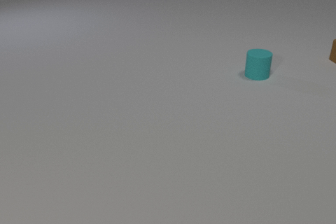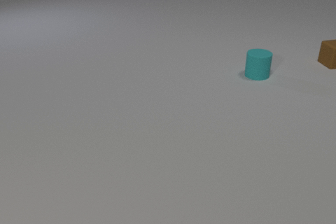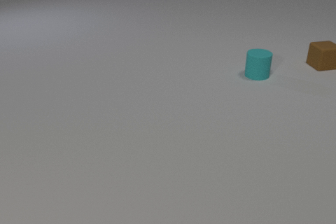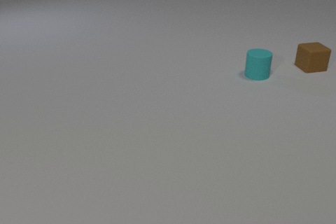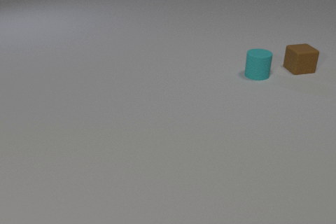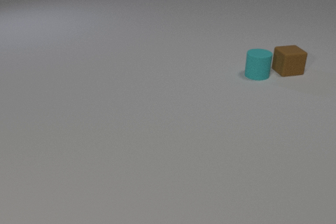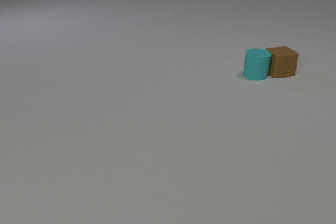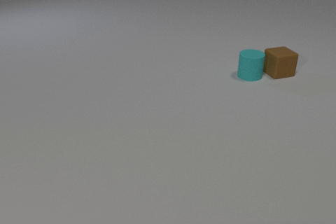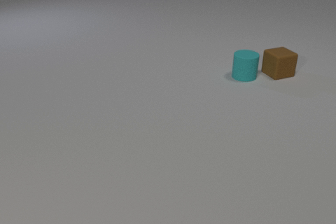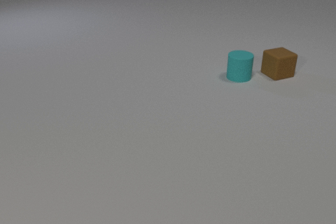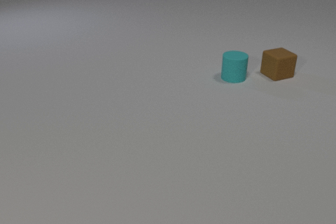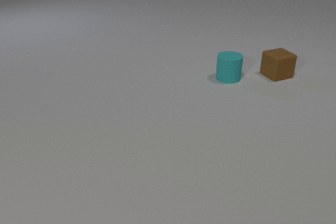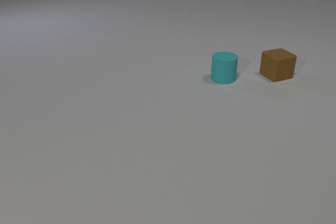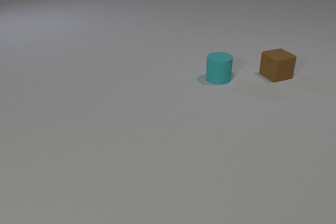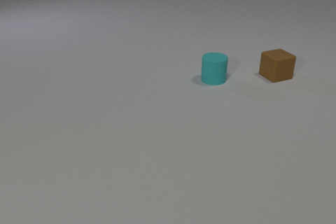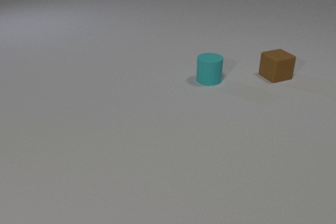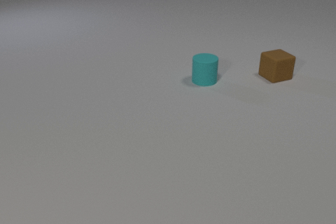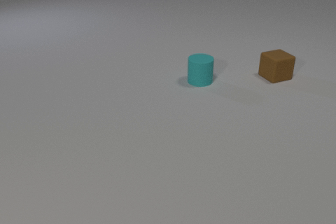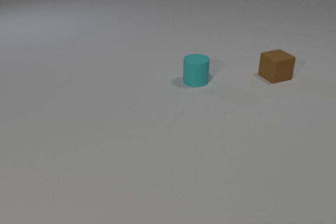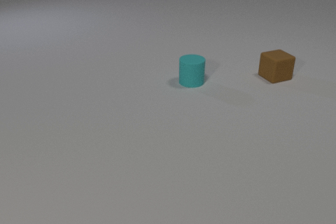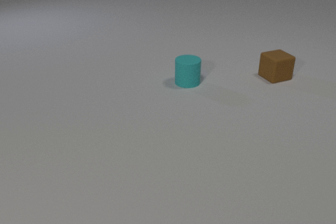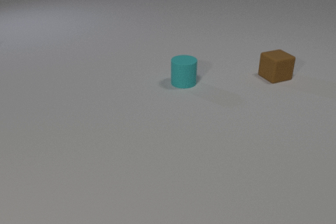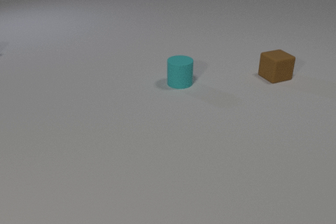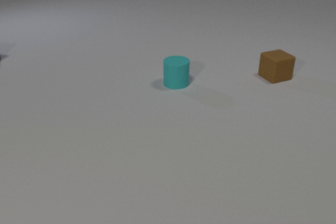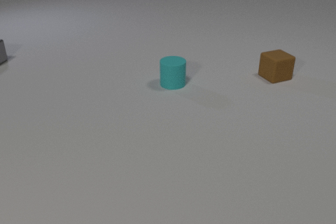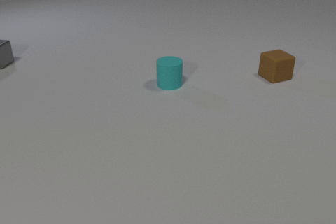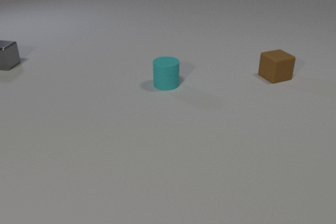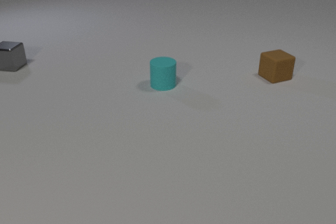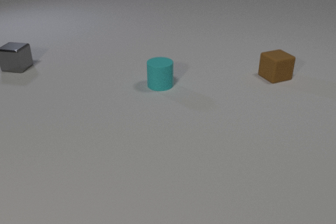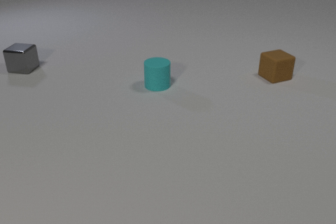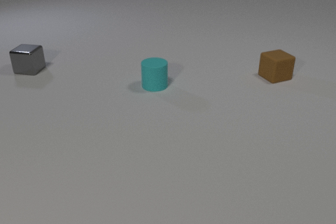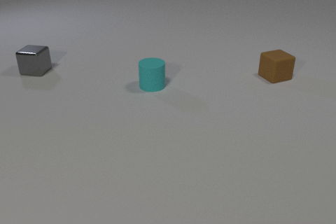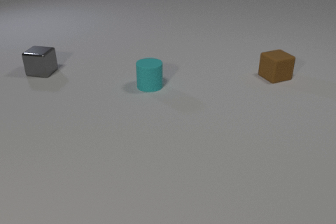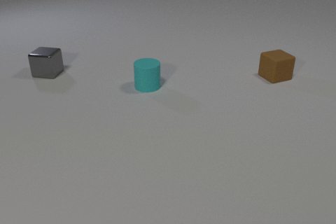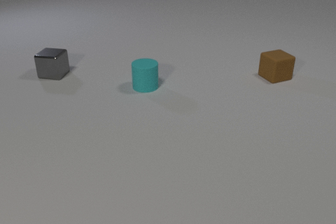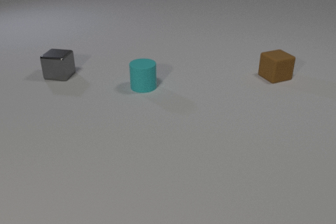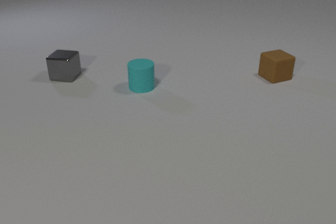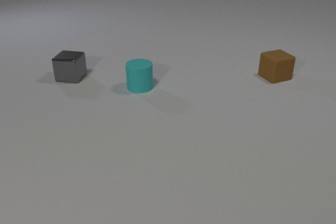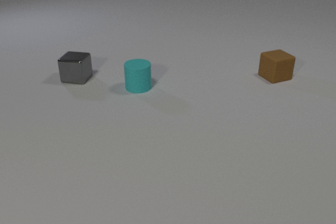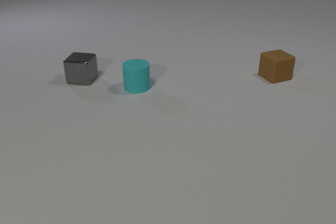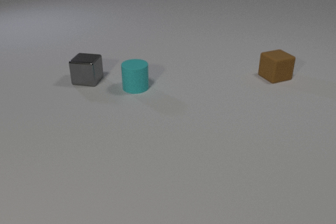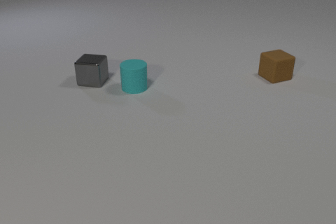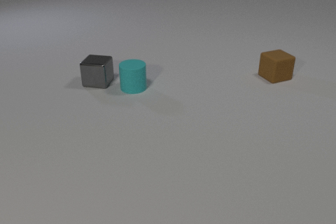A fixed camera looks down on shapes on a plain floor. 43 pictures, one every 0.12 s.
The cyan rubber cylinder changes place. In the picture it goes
to the left.
0.00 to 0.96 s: The brown rubber cube slides to the left and toward the camera. The cyan rubber cylinder slides to the left and toward the camera. The brown rubber cube and the cyan rubber cylinder collide.
0.96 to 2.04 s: The brown rubber cube slides toward the camera. The cyan rubber cylinder slides to the left.
2.04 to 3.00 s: The cyan rubber cylinder slides to the left. The gray metal cube comes in at the left edge, slides toward the camera and to the right.
3.00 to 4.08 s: The cyan rubber cylinder slides to the left. The gray metal cube slides to the right and toward the camera.
4.08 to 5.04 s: The cyan rubber cylinder slides to the left. The gray metal cube slides to the right and toward the camera.
Are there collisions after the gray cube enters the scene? no.
What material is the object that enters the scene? metal.
How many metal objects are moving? 1.
